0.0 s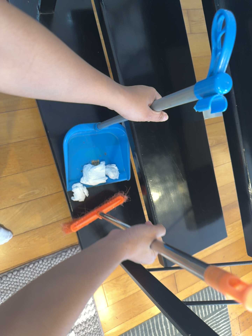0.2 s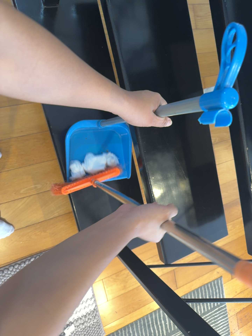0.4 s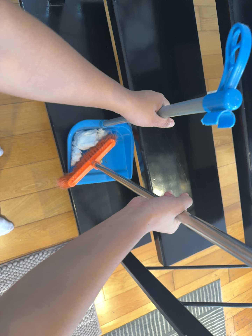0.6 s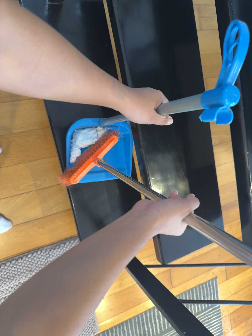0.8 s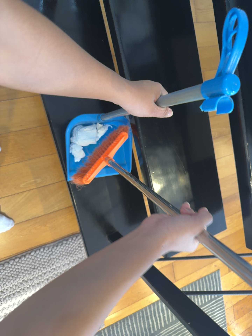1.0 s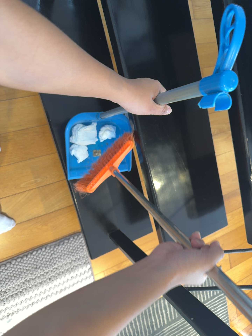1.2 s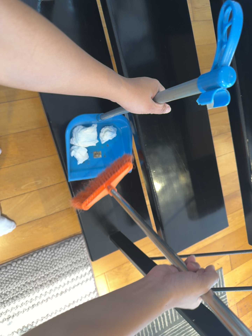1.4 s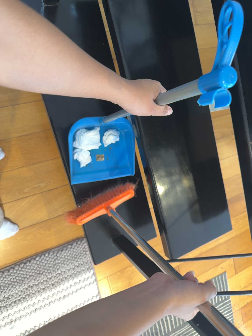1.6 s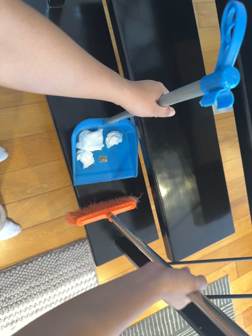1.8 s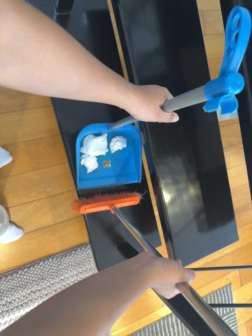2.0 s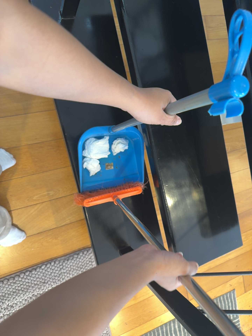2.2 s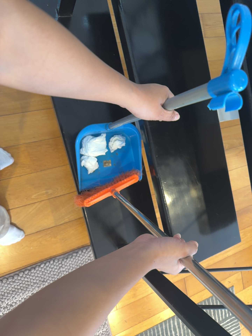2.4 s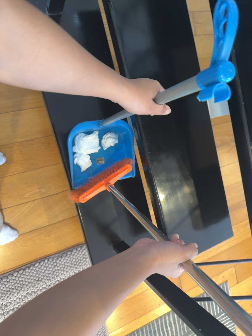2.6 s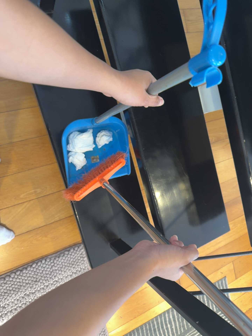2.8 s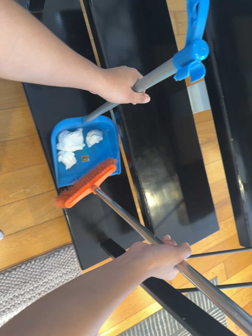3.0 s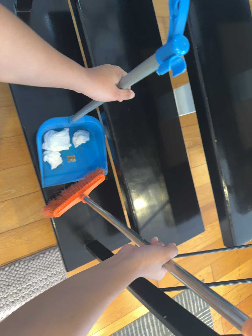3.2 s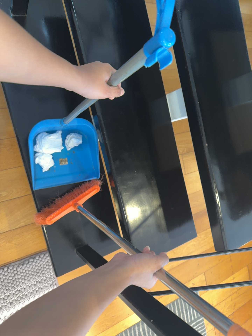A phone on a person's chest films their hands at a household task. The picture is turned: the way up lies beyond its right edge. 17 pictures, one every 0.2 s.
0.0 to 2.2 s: The camera shifts only a little, or ends up much as it began.
2.2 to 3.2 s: The camera travels toward the bottom of its view and to its right, about 10 cm.
The film runs forward here.
